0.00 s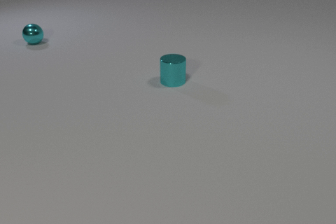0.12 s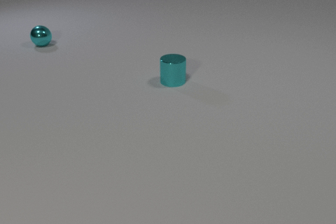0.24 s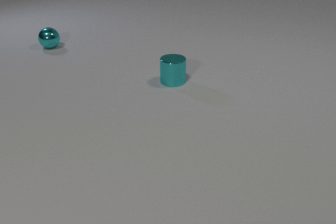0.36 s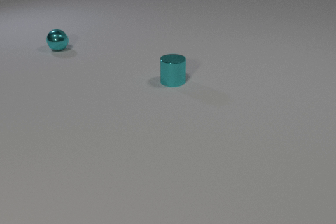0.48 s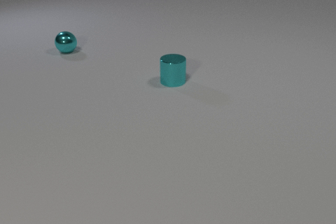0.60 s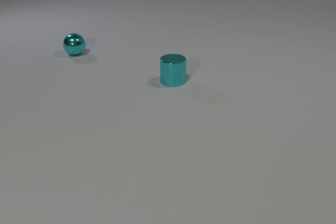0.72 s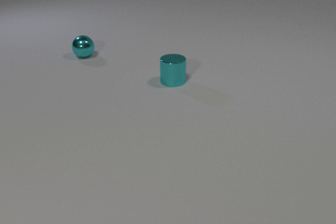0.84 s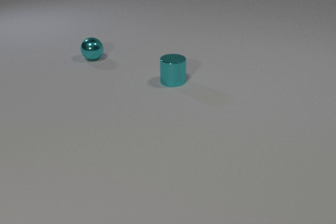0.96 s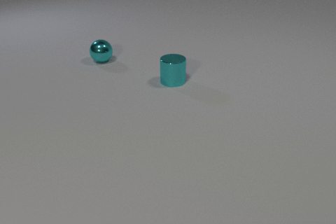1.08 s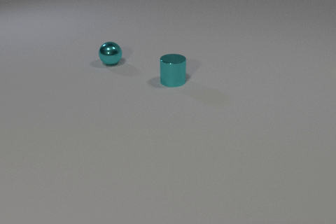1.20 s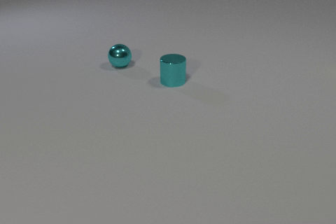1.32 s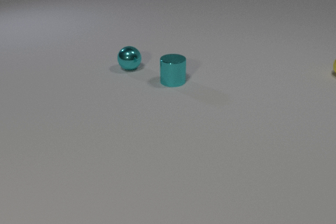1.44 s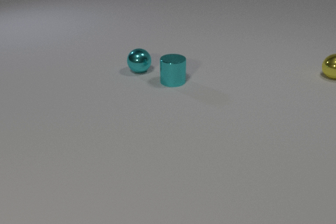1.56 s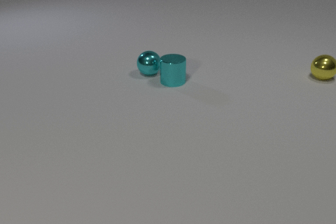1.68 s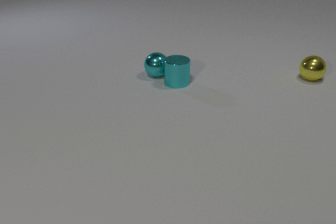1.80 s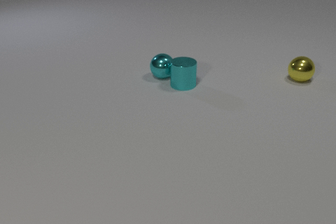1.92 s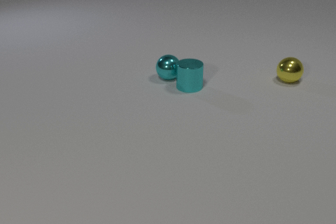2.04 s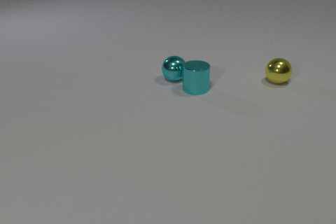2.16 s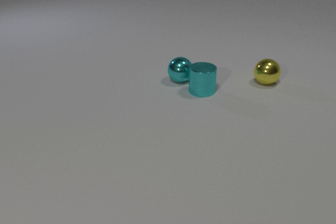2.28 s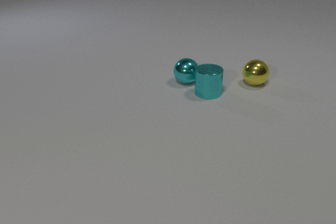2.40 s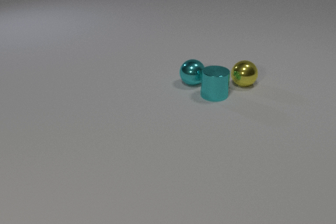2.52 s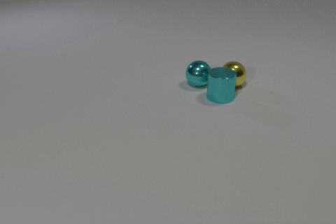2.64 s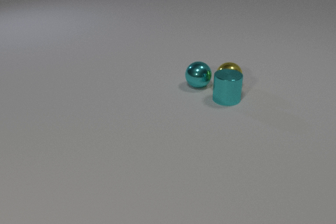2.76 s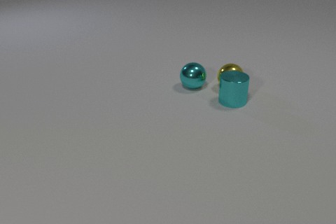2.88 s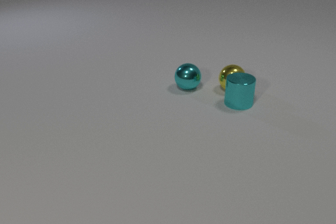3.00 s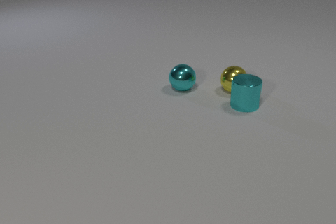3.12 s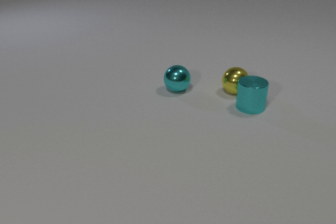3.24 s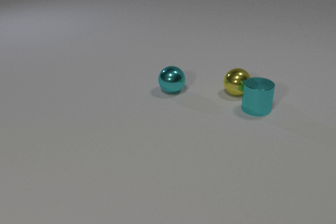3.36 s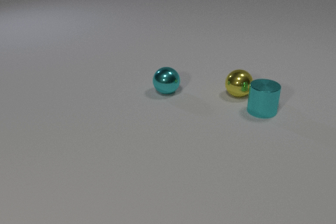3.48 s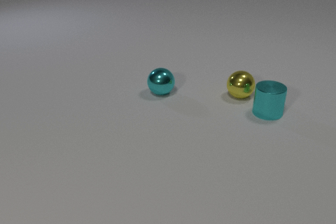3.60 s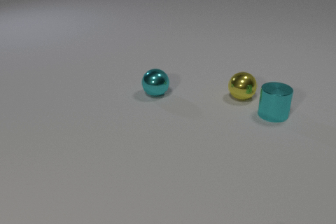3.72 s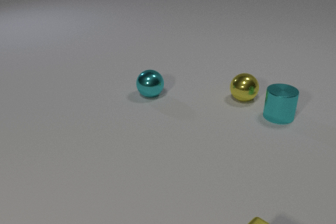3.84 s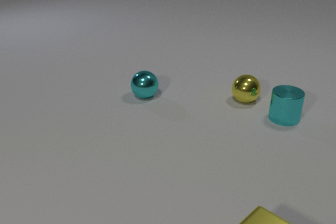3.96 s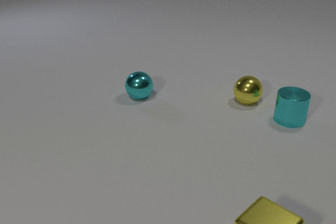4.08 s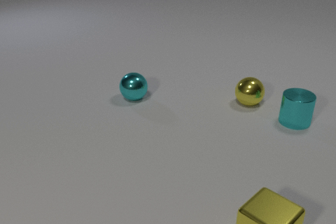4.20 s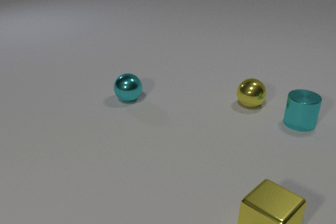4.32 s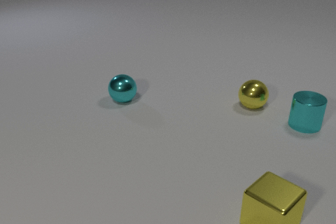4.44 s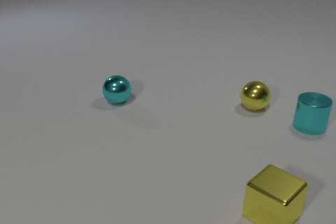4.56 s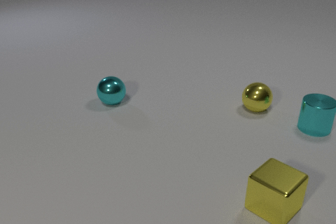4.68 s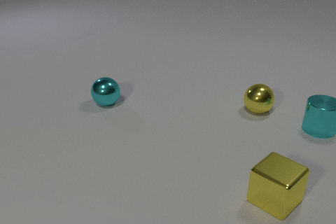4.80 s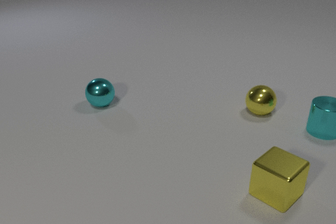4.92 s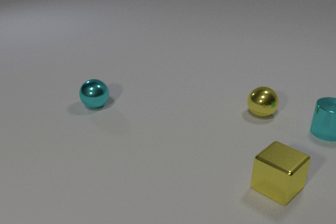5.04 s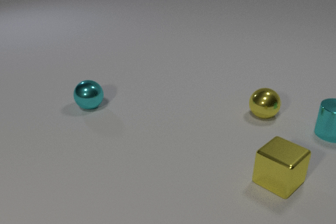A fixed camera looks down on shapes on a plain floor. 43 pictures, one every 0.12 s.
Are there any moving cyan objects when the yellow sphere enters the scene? yes.
What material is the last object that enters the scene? metal.
How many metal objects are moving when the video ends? 4.
0.00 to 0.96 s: The cyan metal sphere rolls toward the camera and to the right.
0.96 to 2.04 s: The cyan metal sphere rolls to the right and toward the camera. The cyan metal cylinder slides to the right and toward the camera. The yellow metal sphere comes in at the right edge, rolls to the left and toward the camera. The cyan metal sphere and the cyan metal cylinder collide.
2.04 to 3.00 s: The cyan metal sphere rolls toward the camera. The cyan metal cylinder slides to the right and toward the camera. The yellow metal sphere rolls to the left and toward the camera. The cyan metal sphere and the yellow metal sphere collide. The cyan metal cylinder and the yellow metal sphere collide.
3.00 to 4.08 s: The cyan metal sphere rolls to the left and toward the camera. The cyan metal cylinder slides to the right and toward the camera. The yellow metal sphere rolls toward the camera and to the right. The yellow metal cube comes in at the bottom edge, slides away from the camera.
4.08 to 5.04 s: The cyan metal sphere rolls to the left. The cyan metal cylinder slides to the right. The yellow metal sphere rolls toward the camera and to the right. The yellow metal cube slides away from the camera.
